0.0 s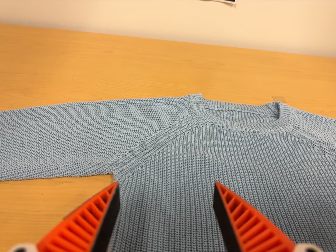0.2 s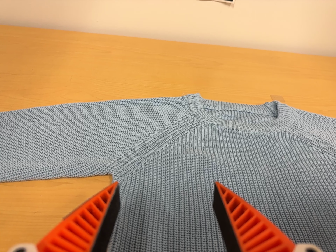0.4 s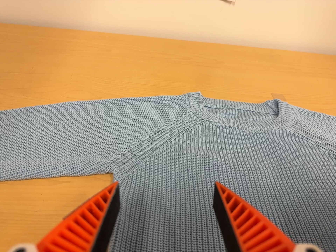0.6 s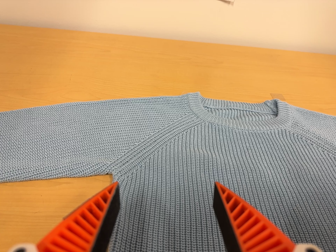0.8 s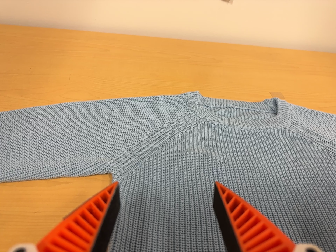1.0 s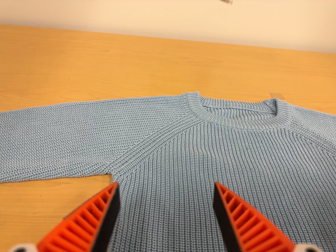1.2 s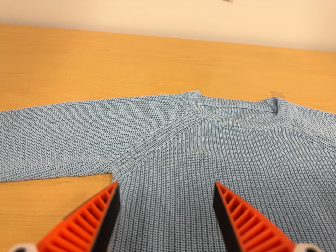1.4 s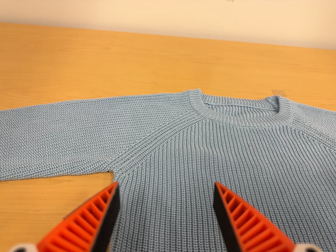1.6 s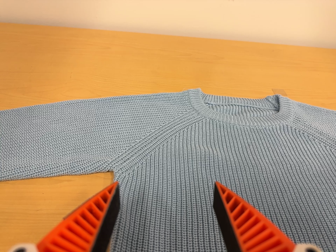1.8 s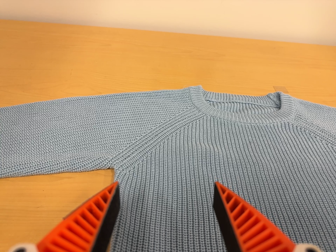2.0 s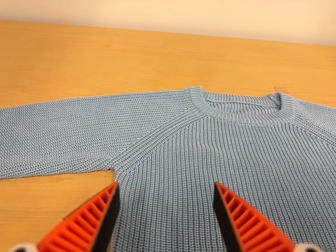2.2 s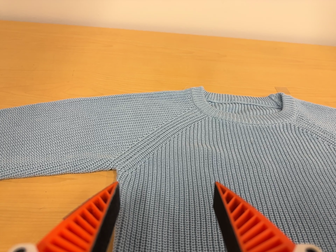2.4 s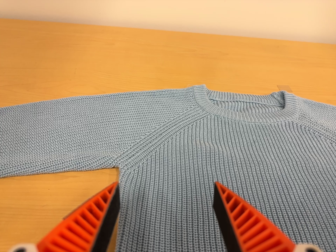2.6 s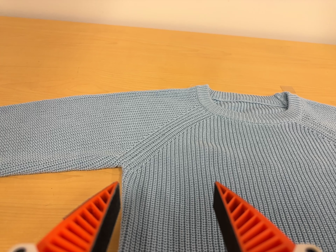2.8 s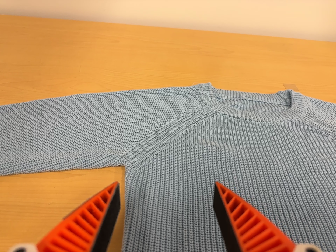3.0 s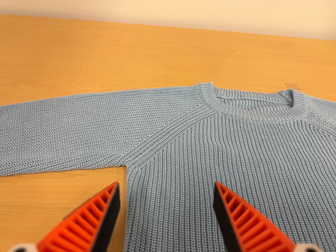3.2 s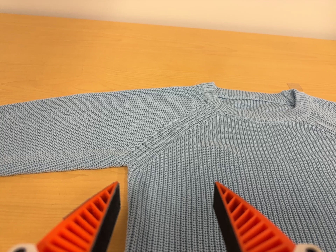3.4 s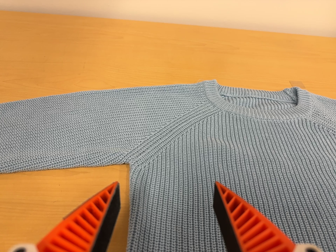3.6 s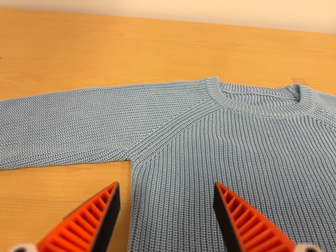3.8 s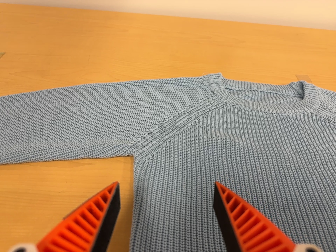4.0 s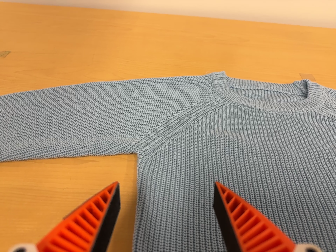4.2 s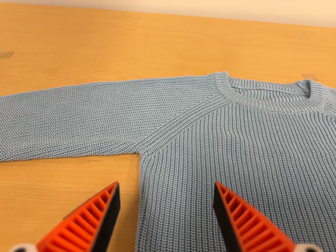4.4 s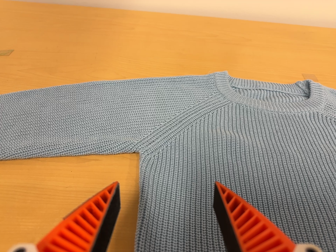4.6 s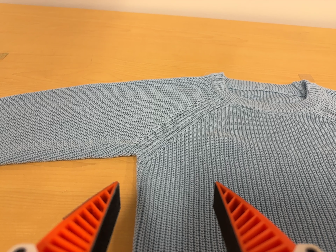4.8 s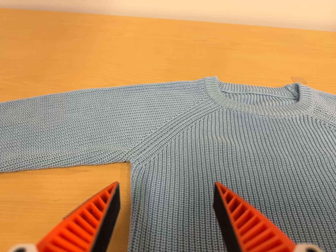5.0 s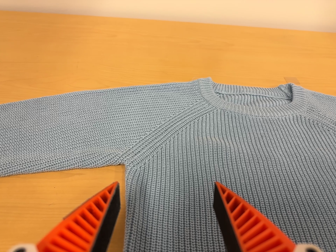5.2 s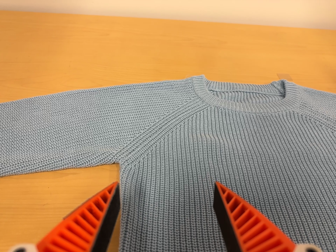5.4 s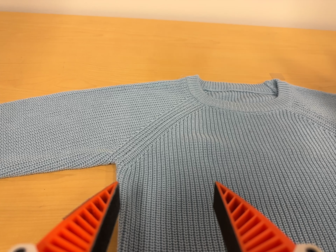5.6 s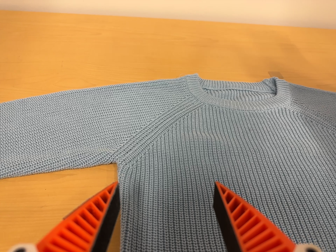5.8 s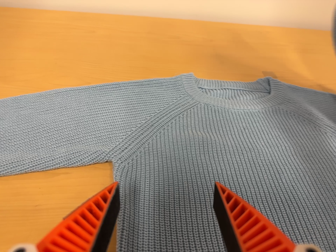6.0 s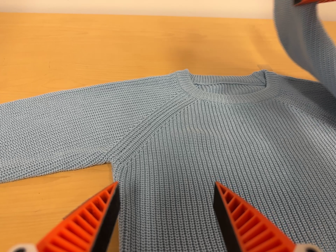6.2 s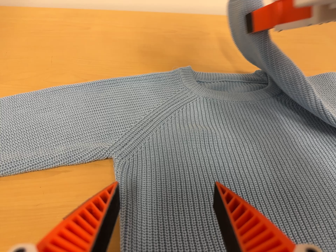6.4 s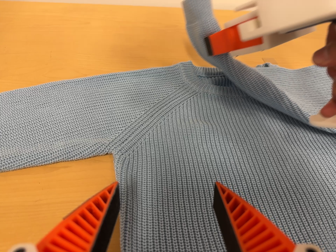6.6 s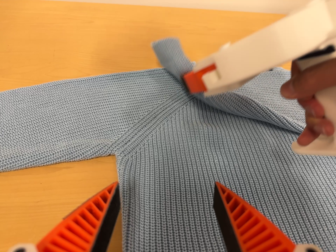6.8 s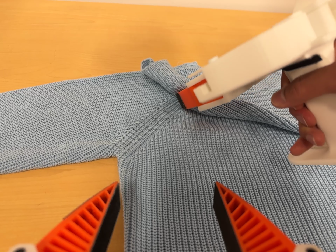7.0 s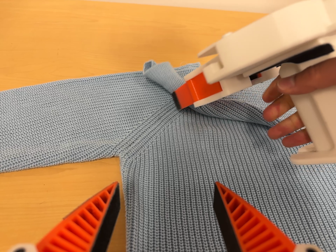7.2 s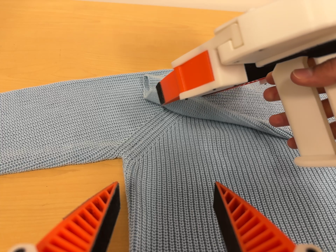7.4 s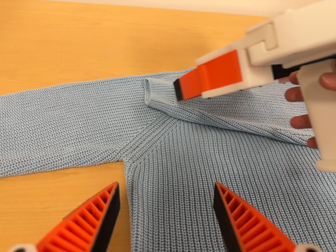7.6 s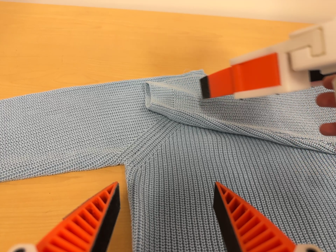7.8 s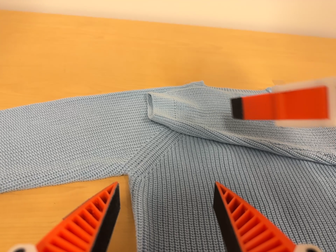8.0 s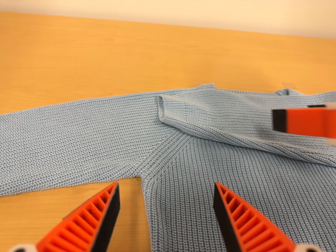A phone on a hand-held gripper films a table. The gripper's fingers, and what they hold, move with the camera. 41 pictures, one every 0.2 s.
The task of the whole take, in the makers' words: right arm across.
0.0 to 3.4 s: The camera shifts only a little, or ends up much as it began.
3.4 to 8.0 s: The camera travels to its left, about 4 cm.
The film runs forward here.
